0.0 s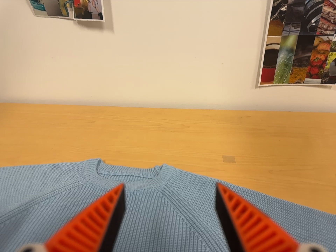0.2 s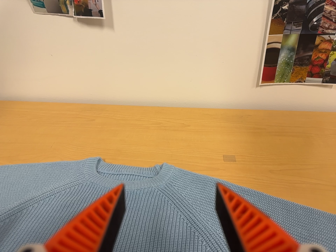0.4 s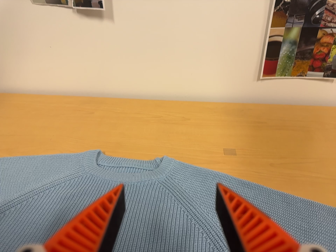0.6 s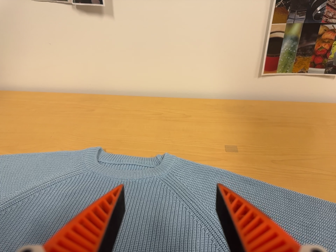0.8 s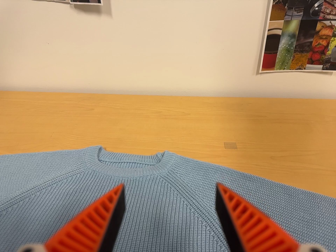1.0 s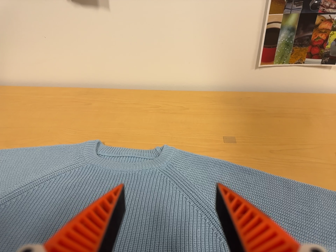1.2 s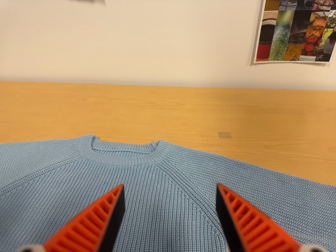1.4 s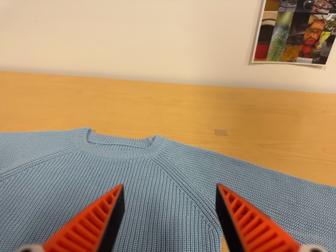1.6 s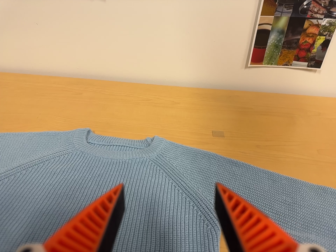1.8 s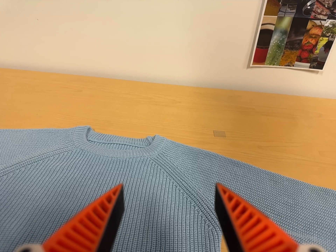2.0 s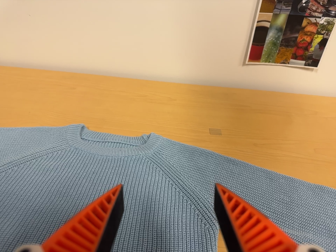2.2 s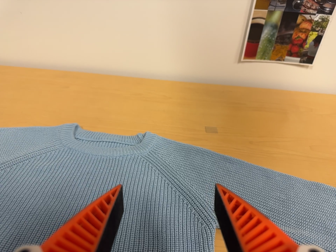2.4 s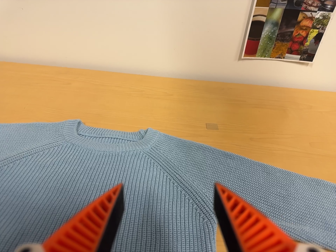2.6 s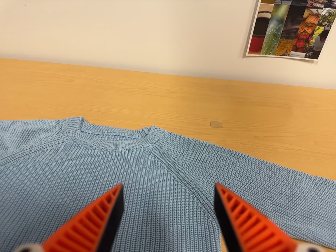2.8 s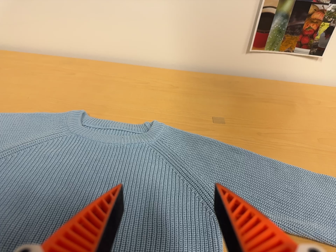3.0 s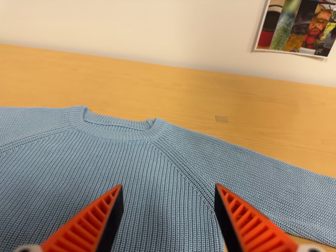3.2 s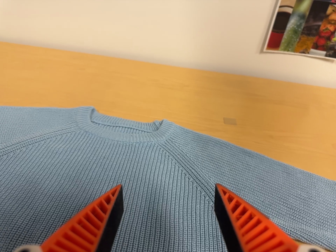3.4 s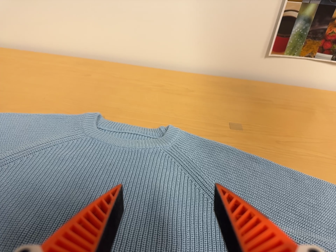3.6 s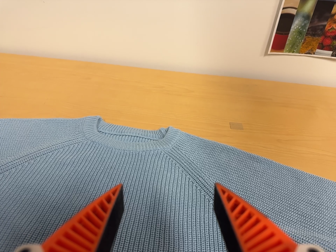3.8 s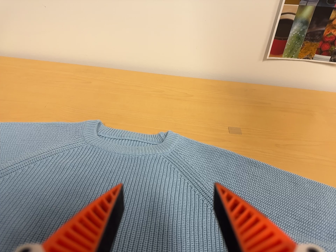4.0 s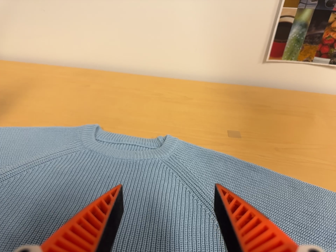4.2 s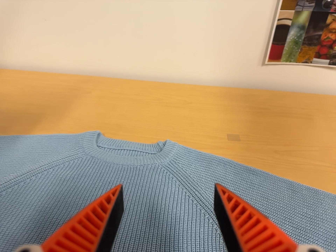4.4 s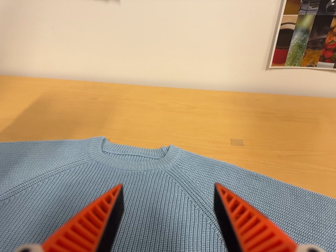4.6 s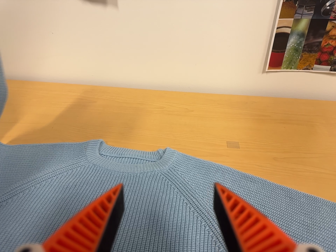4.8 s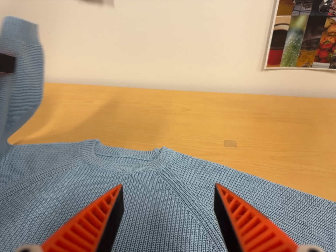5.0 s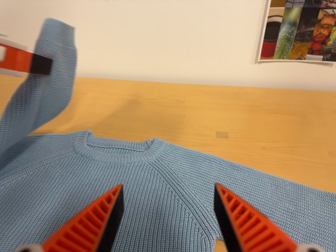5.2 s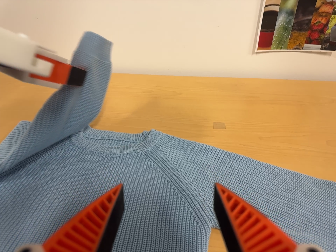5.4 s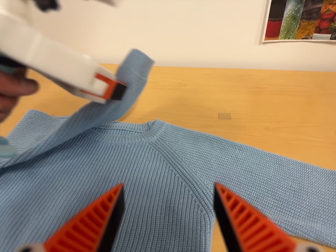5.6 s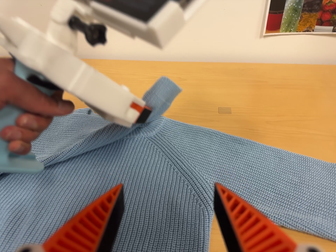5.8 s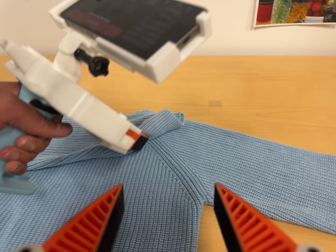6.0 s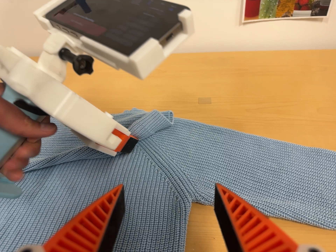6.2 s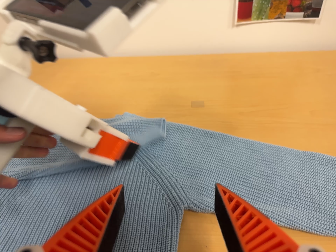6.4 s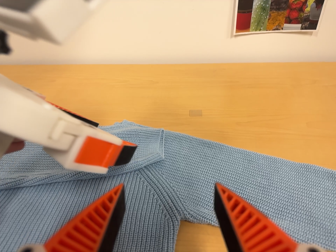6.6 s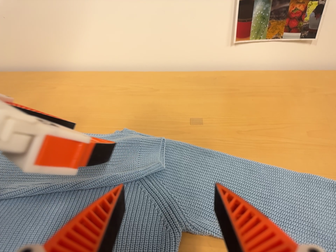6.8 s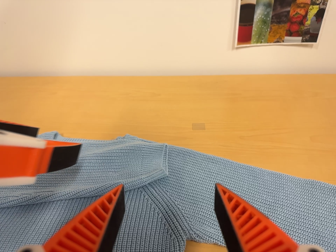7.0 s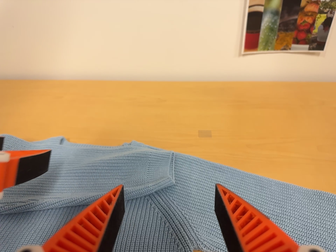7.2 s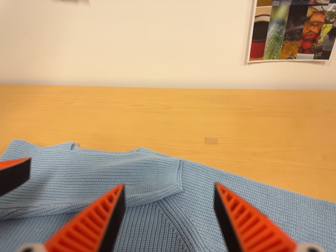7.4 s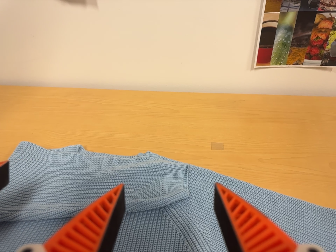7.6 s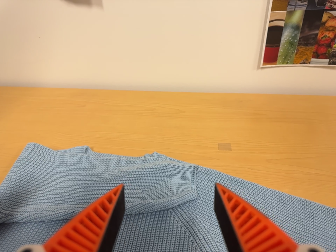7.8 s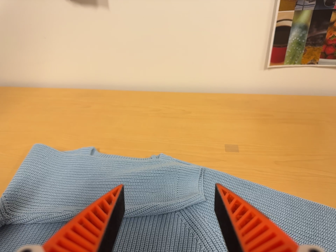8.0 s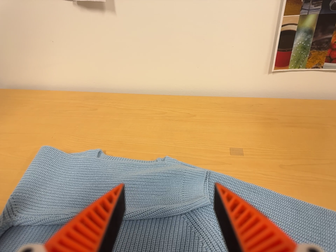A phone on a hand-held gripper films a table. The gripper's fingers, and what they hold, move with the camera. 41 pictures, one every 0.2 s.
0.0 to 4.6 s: The camera shifts only a little, or ends up much as it began.
4.6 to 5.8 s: The camera travels to its right and toward the bottom of its view, about 7 cm, so close, fixed things drift to the left.
5.8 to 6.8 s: The camera shifts only a little, or ends up much as it began.
6.8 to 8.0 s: The camera travels to its left, about 5 cm, so close, fixed things drift to the right.
The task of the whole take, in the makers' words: left arm across.
The film runs forward here.
